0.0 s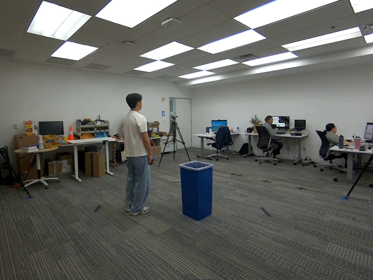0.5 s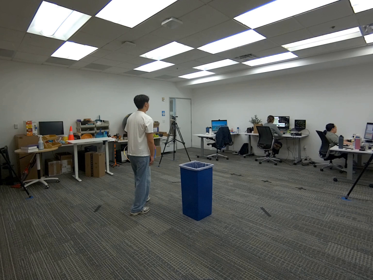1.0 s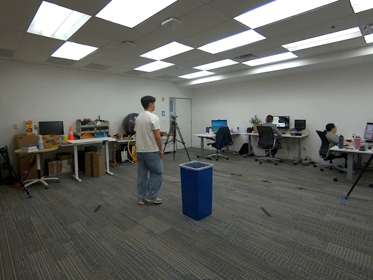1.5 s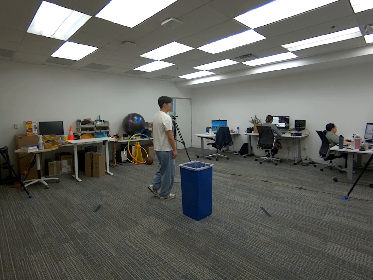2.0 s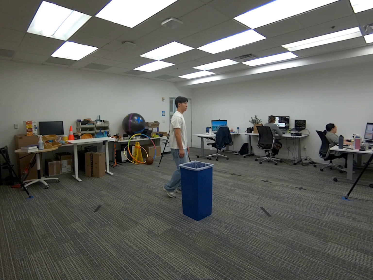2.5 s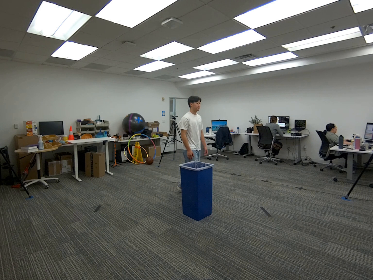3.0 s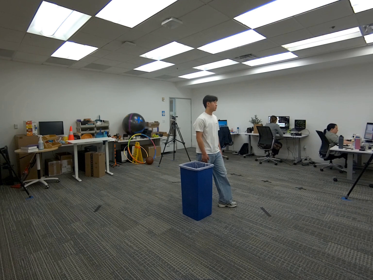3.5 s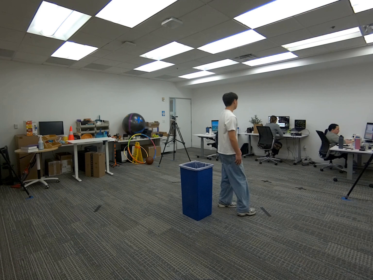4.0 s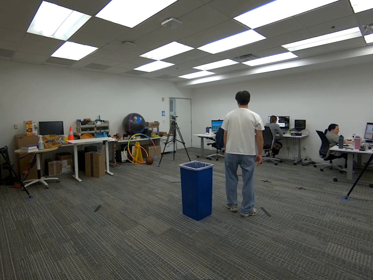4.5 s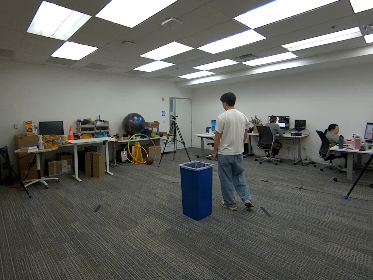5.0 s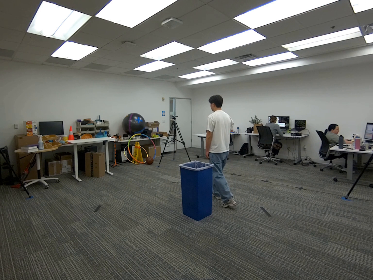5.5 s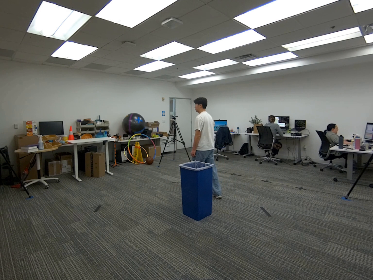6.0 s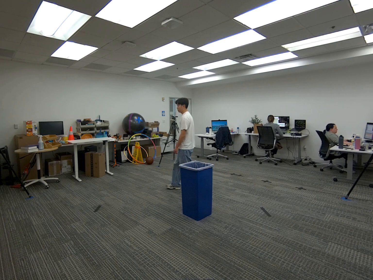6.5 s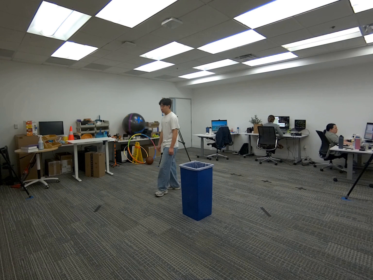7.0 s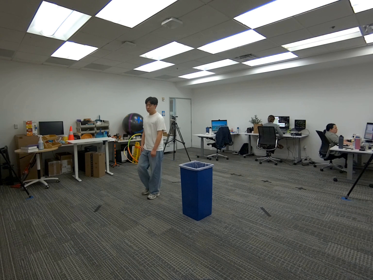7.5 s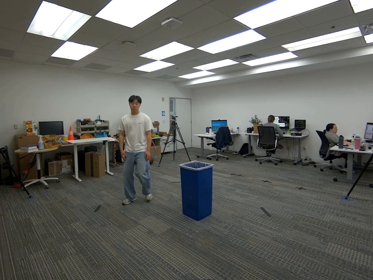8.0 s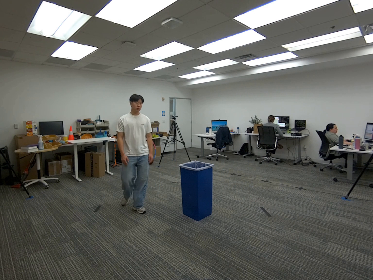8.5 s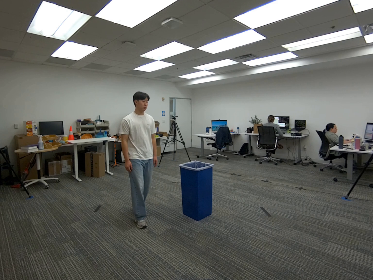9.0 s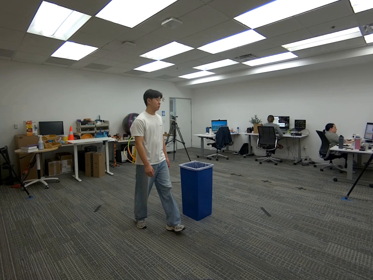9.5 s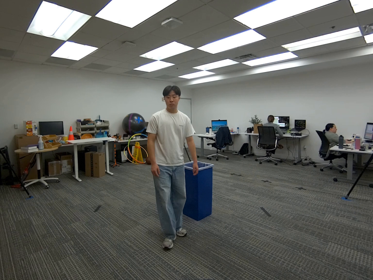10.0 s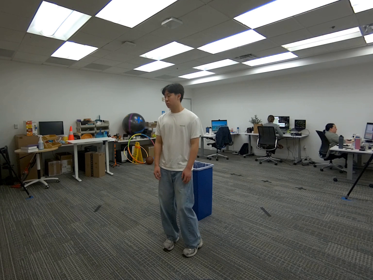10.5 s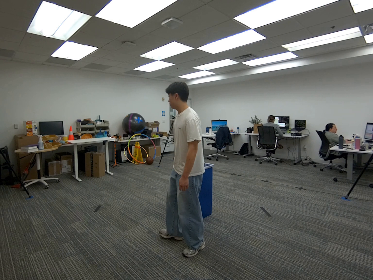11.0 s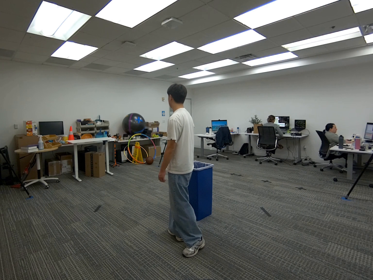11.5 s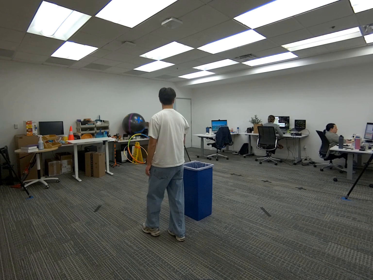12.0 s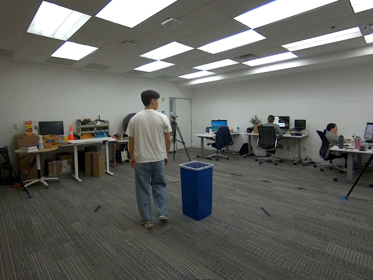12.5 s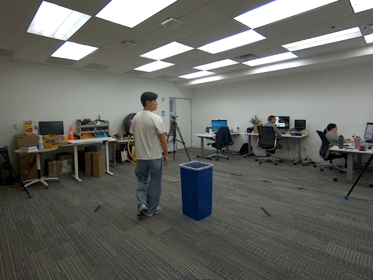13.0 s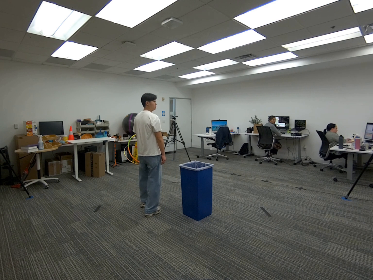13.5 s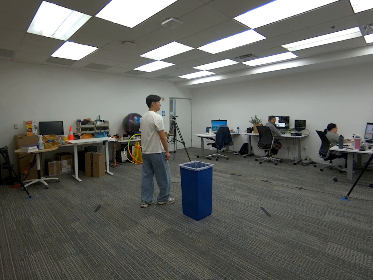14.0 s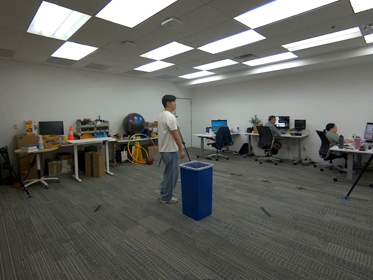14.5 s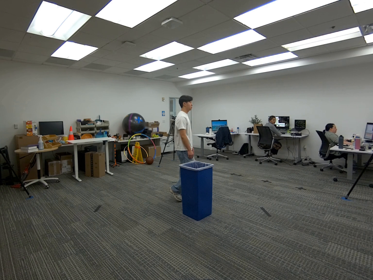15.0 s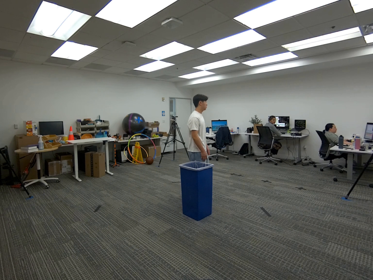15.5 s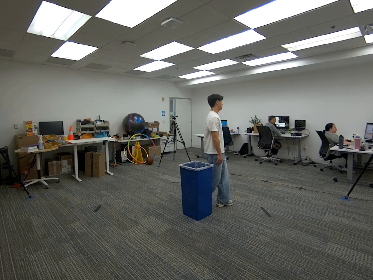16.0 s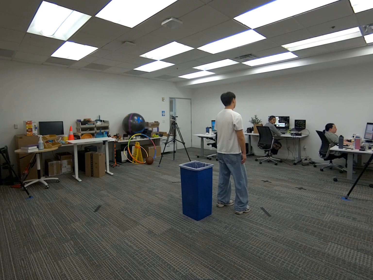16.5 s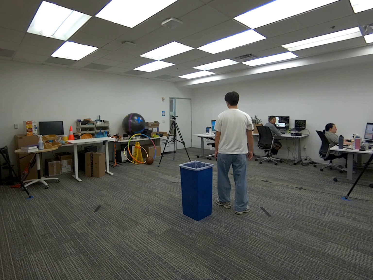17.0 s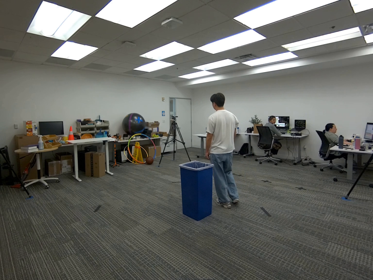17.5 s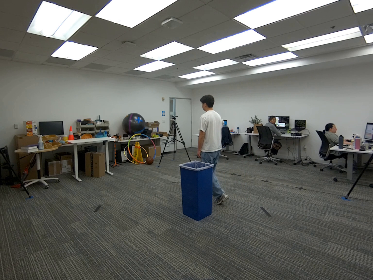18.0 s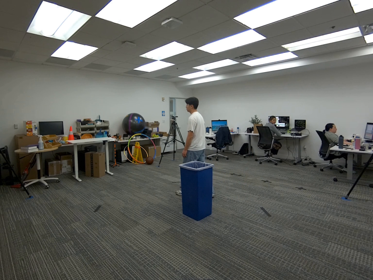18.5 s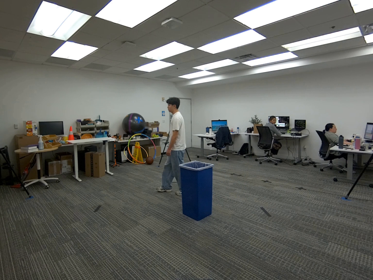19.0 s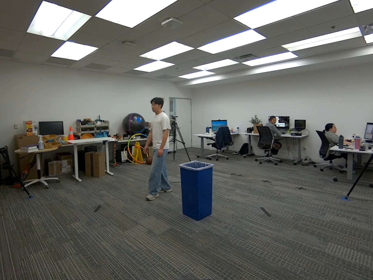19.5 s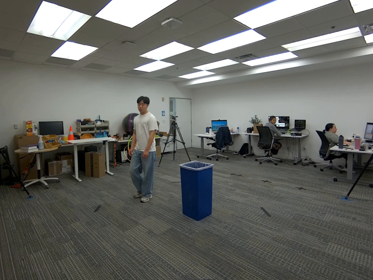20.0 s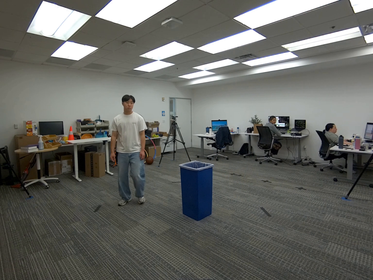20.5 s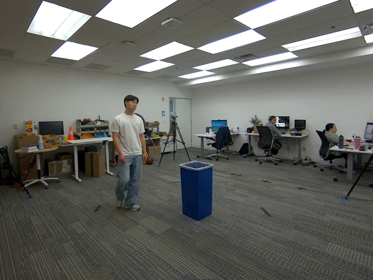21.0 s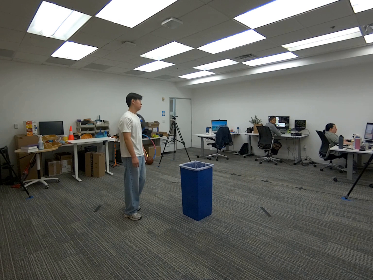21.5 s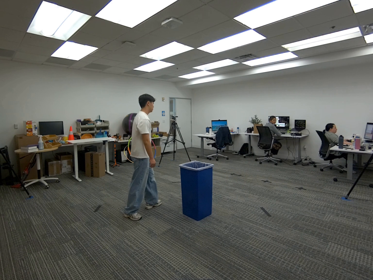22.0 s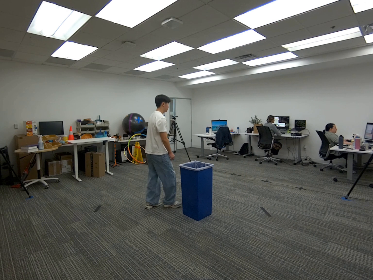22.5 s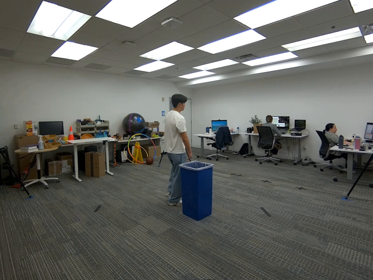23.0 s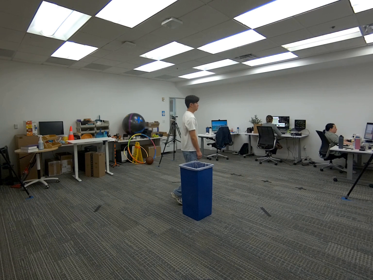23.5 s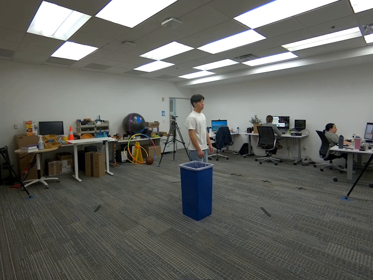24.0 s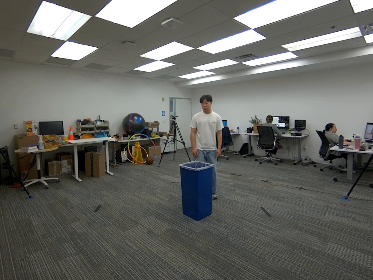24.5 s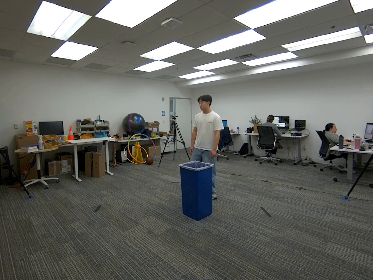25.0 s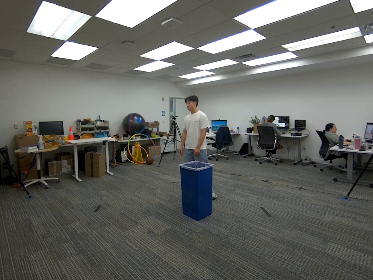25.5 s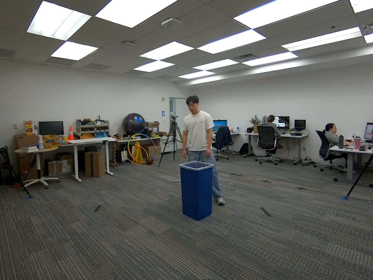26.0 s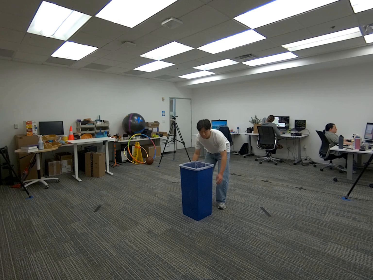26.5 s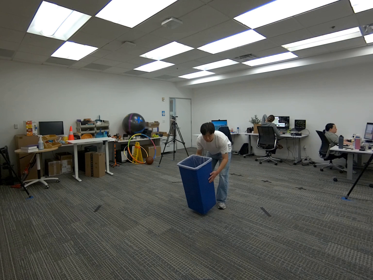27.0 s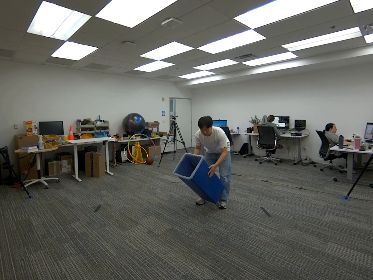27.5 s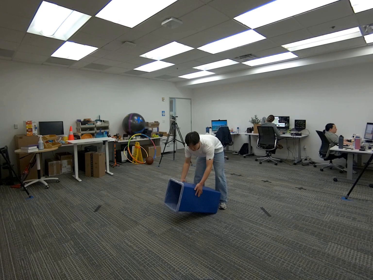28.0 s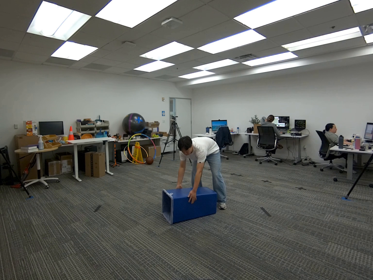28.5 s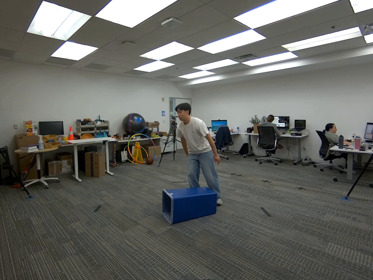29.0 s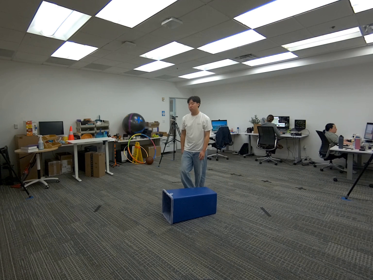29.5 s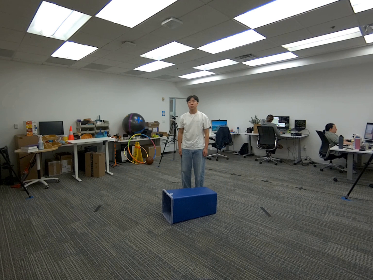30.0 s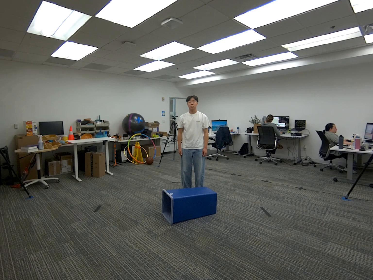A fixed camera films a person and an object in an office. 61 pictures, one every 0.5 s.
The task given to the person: Walk over to the blue trash can and lift and place the trash can on its side.
